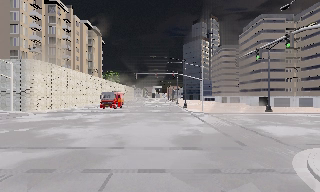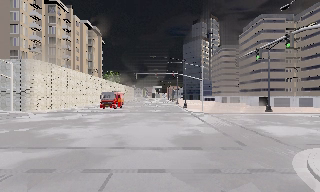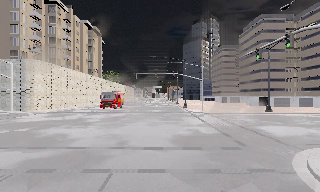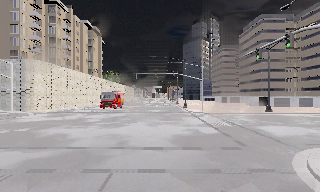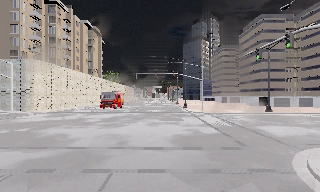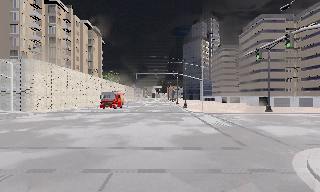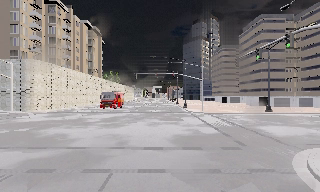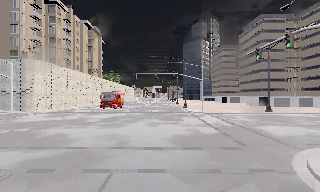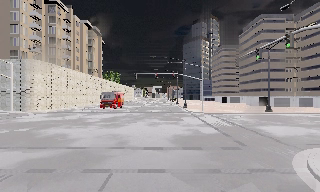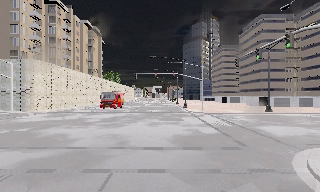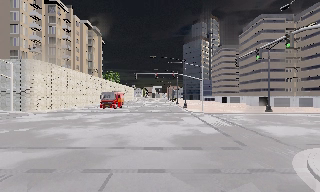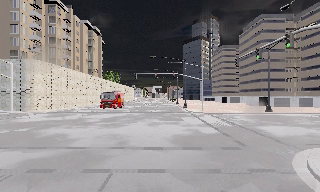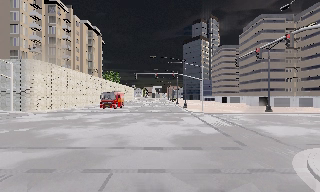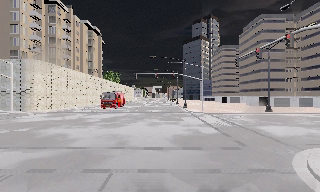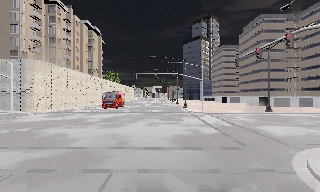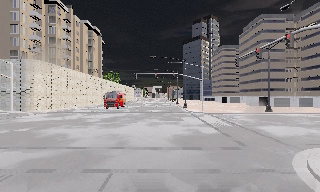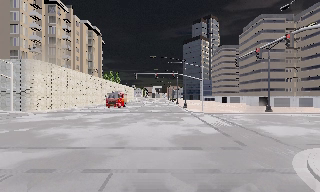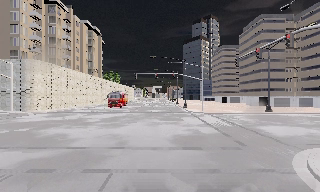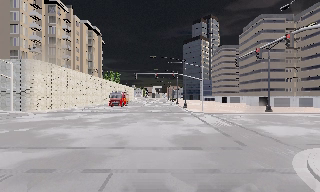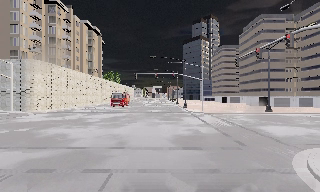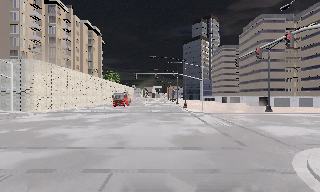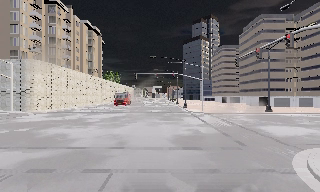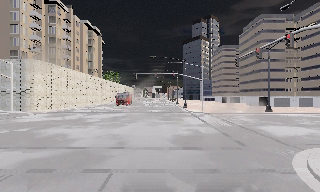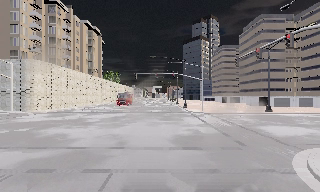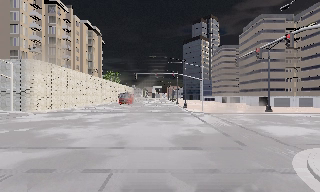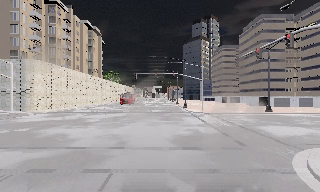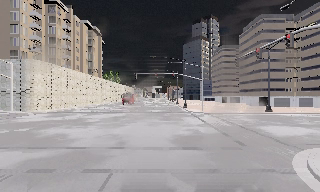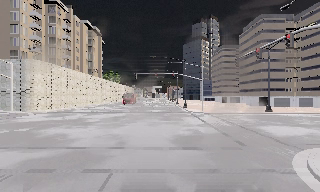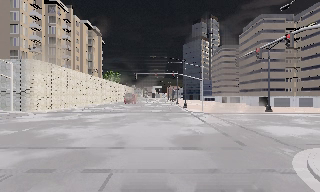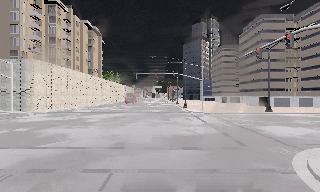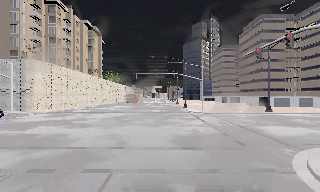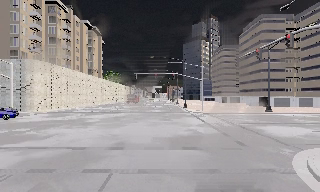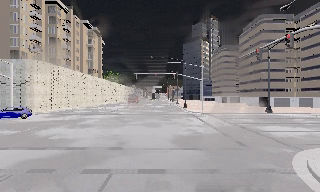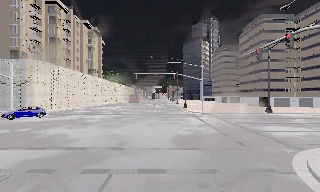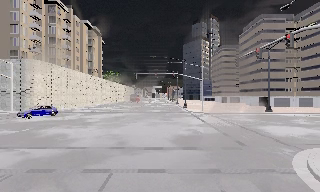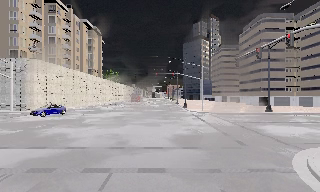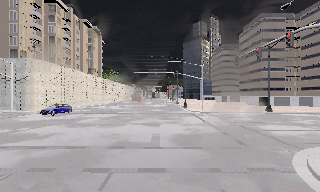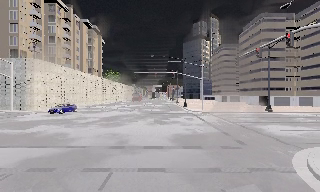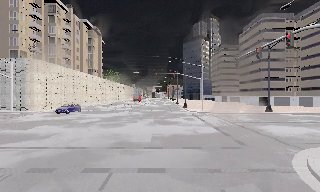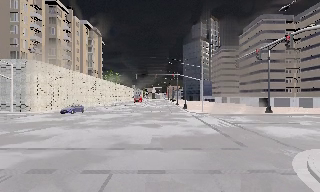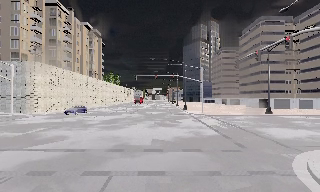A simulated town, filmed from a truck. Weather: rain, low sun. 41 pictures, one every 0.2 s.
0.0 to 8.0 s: The camera keeps its place and its aim.
The film runs backward here.
